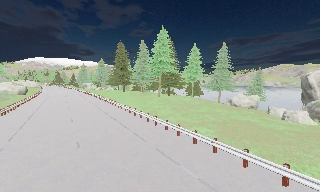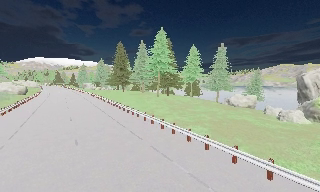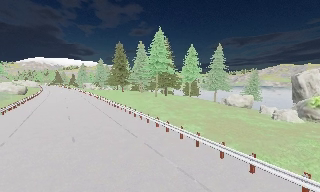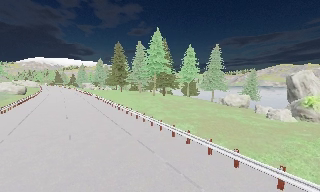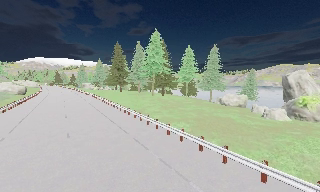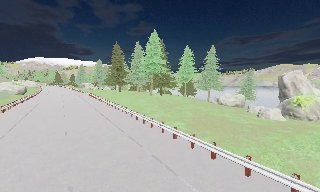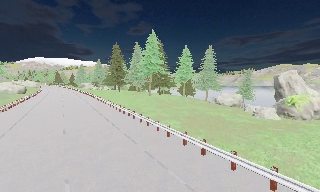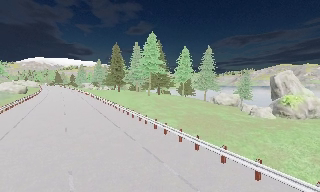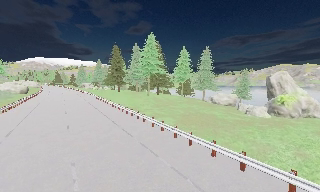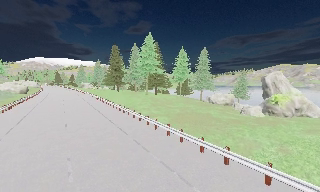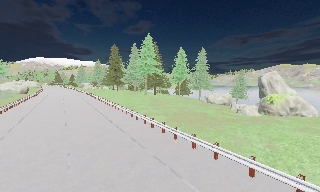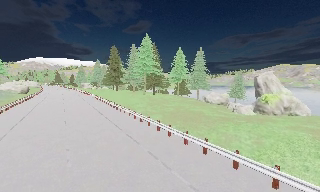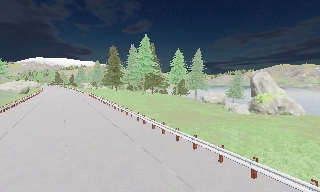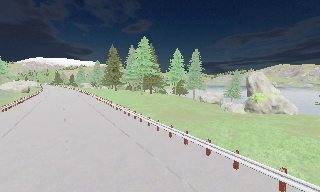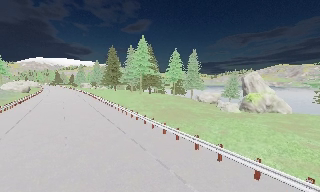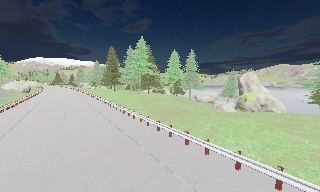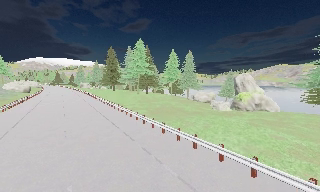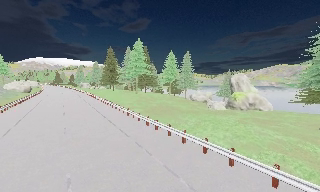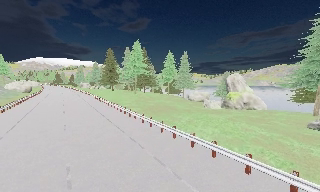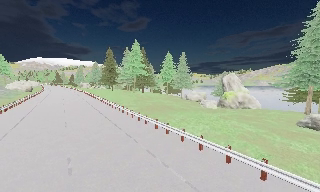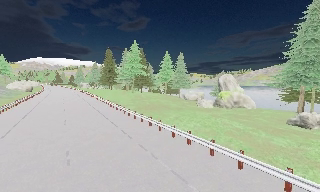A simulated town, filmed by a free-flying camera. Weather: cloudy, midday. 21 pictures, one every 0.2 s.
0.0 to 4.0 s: The camera travels backward and to its right, about 14 m, so what stands in front gets smaller. It gains speed.
The film runs backward here.
